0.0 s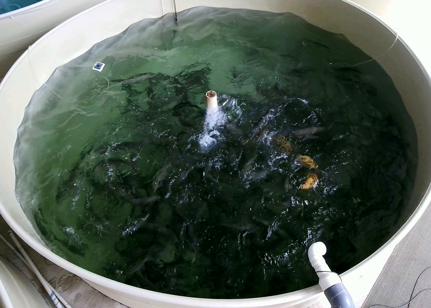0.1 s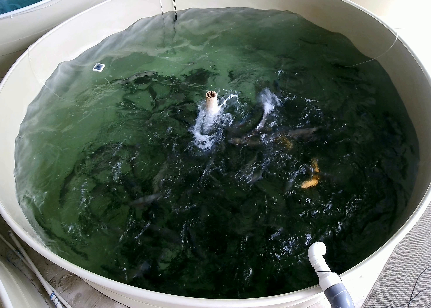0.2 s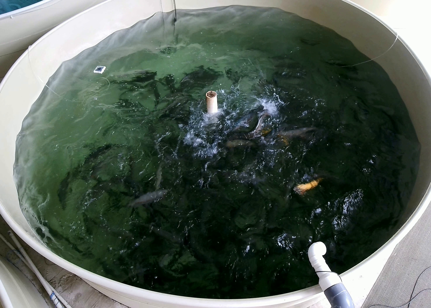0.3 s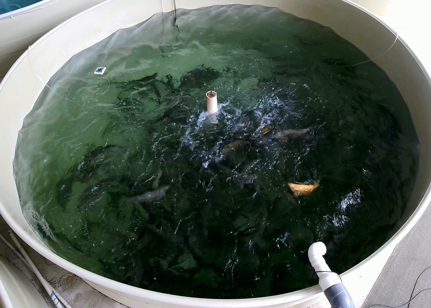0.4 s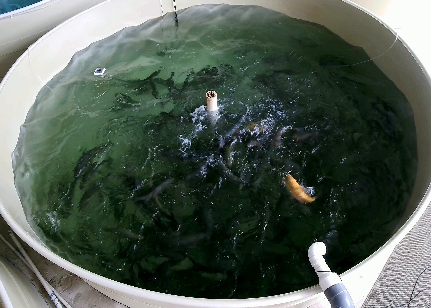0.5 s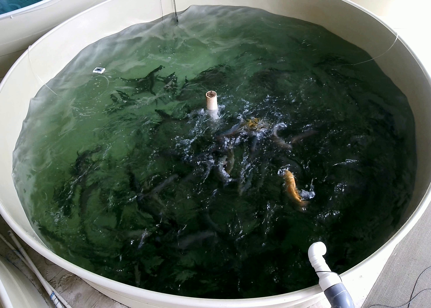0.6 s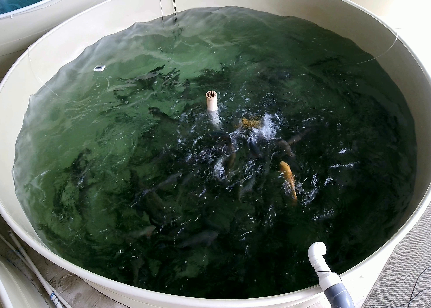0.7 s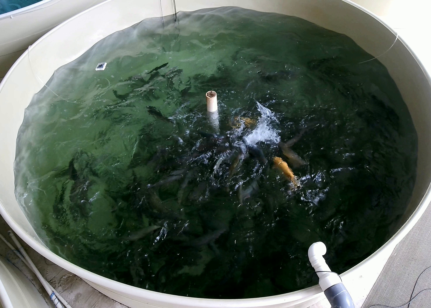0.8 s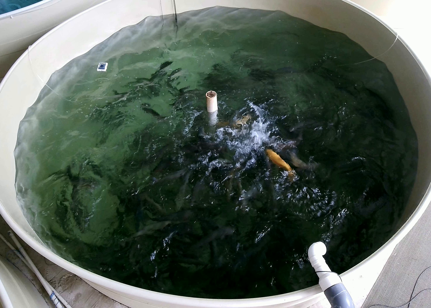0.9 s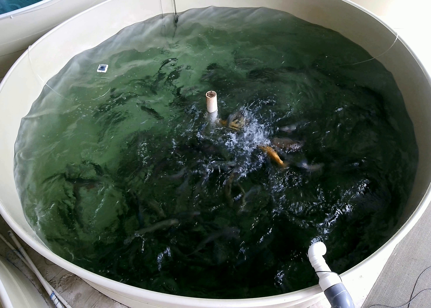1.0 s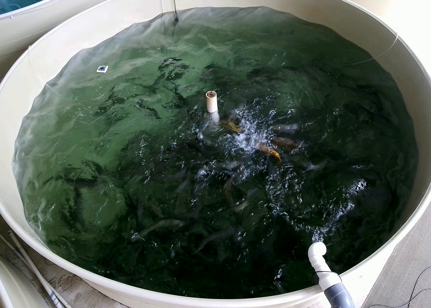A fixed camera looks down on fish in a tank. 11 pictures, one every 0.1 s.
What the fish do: Strong feeding.
